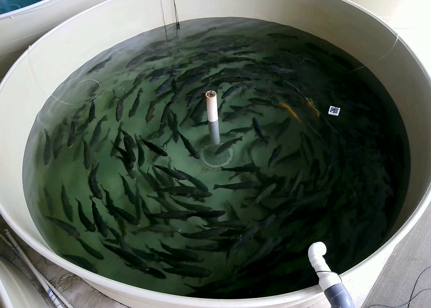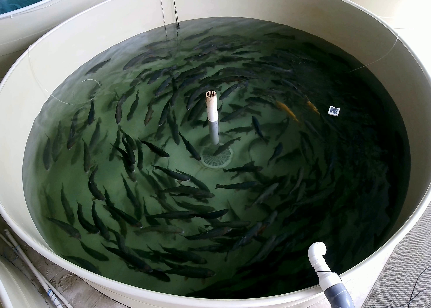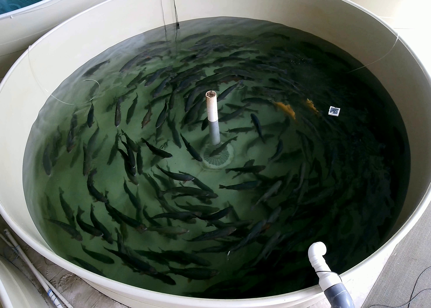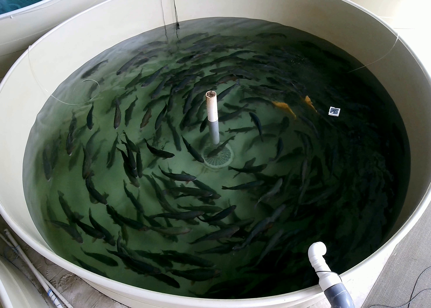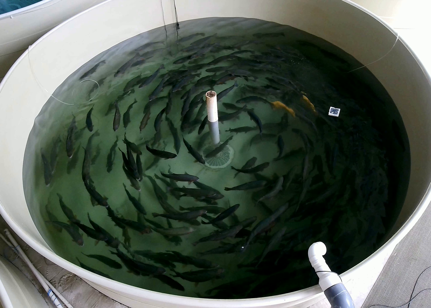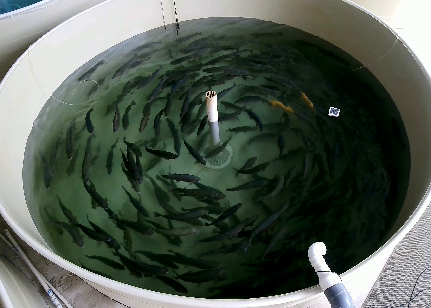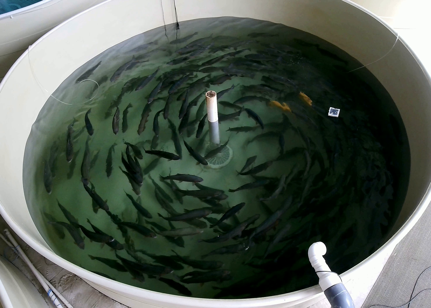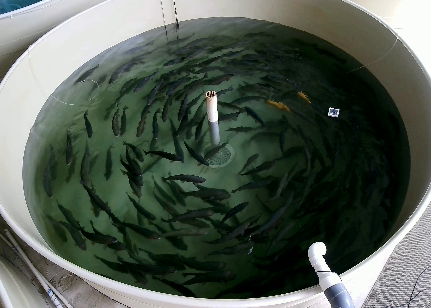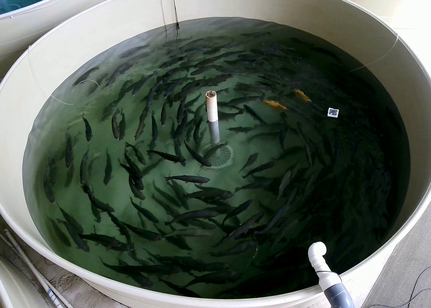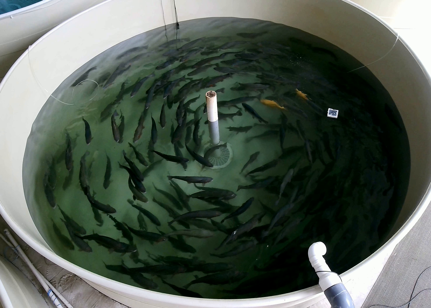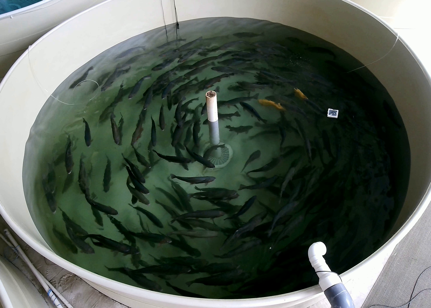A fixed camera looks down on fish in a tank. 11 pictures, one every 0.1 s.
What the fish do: Normal cruising.
